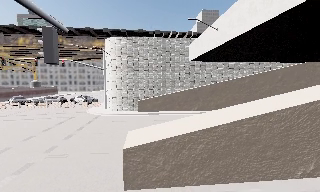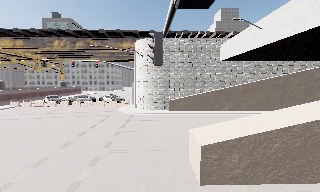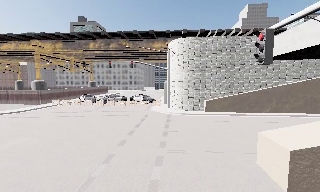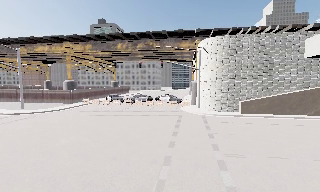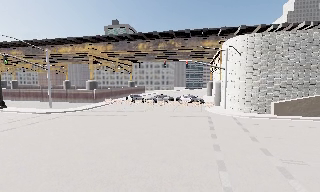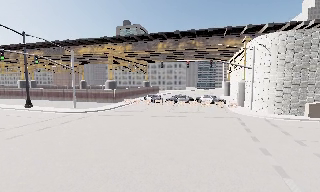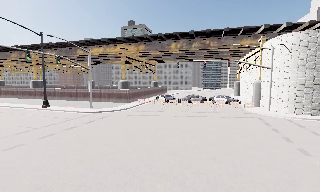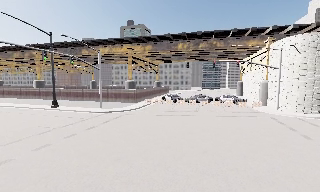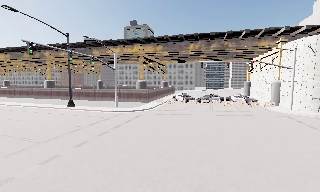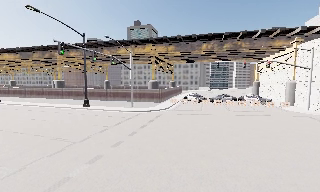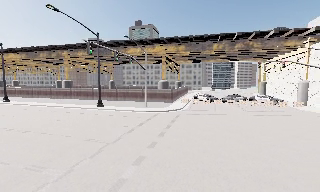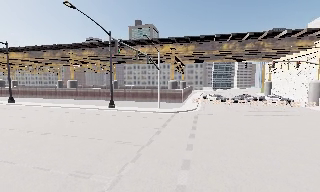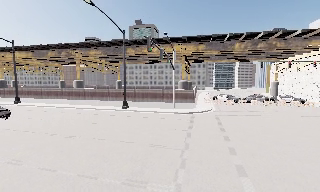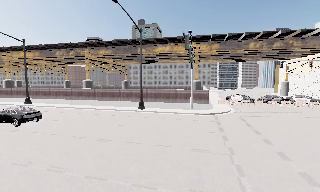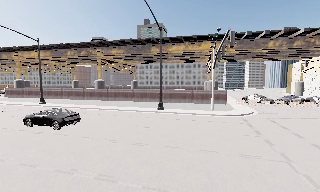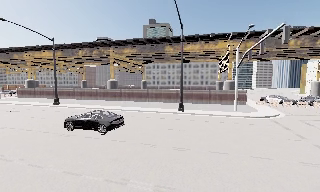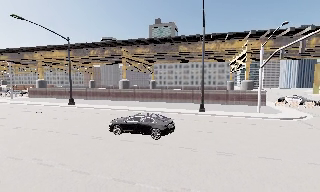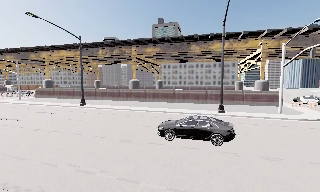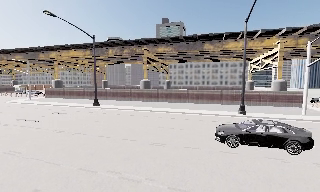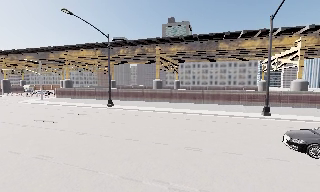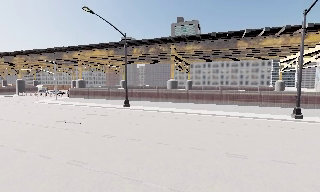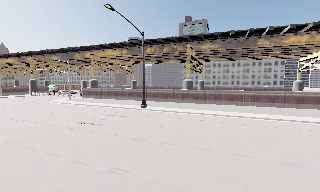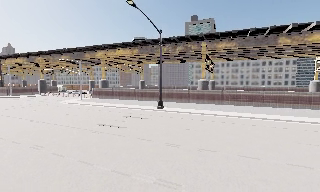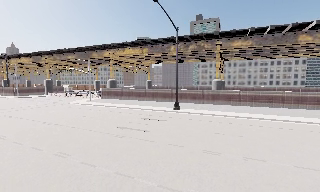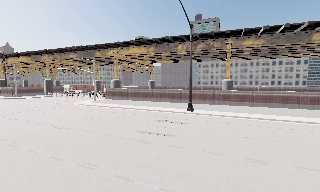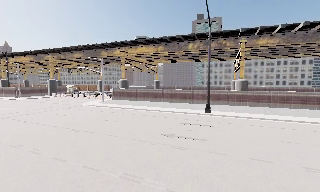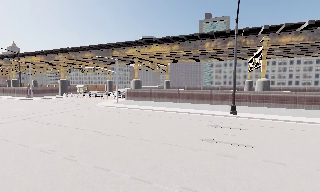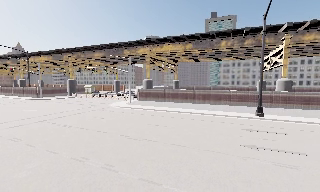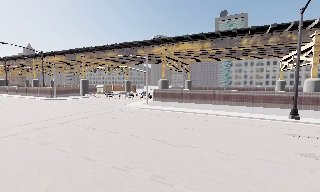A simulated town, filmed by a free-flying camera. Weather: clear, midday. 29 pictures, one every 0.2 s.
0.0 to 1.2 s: The scene slides to the right, as the camera pans about 20 degrees to its left. It travels to its left, about 13 m, so close, fixed things drift to the right.
1.2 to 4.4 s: The camera travels to its left, about 35 m, so close, fixed things drift to the right.
4.4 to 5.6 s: The camera travels to its left and forward, about 14 m, so close, fixed things drift to the right.
The film runs backward here.
